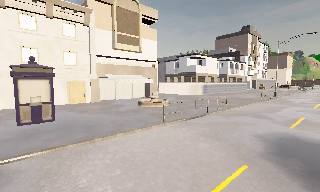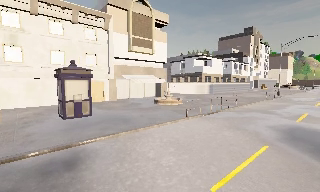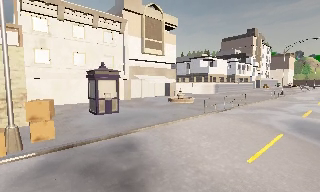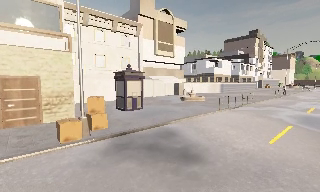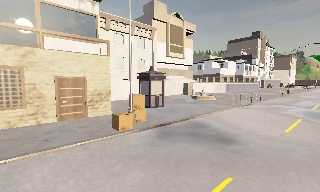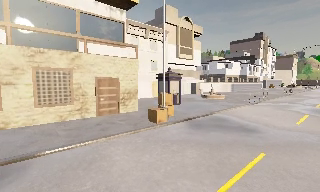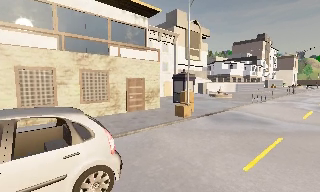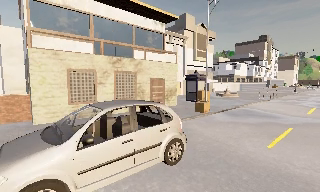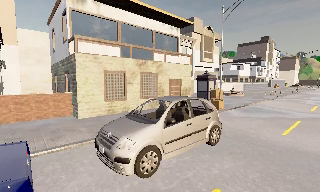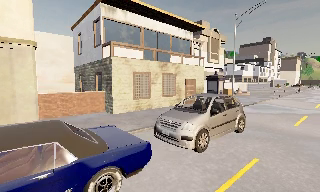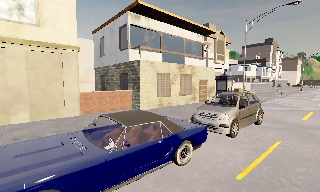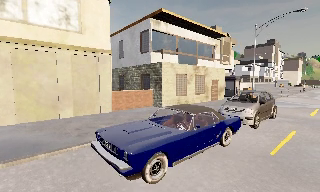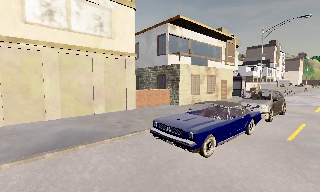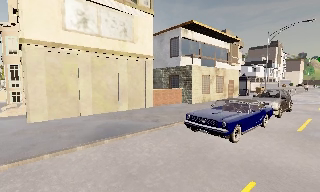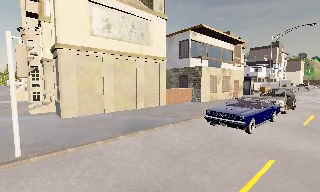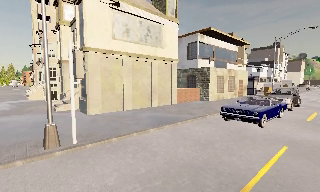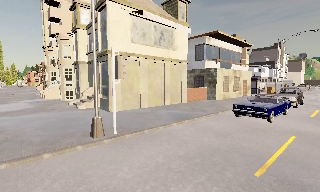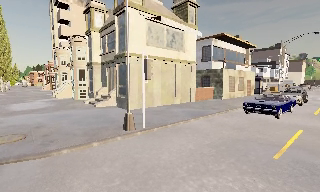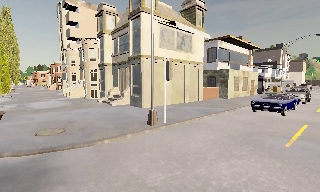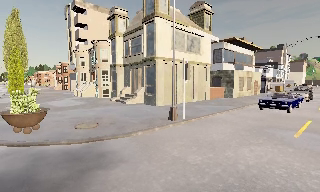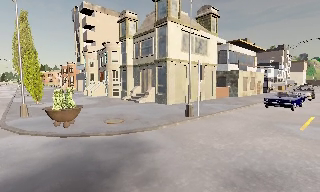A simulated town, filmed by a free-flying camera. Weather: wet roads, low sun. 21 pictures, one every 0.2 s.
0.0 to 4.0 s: The camera travels to its left and backward, about 35 m, so close, fixed things drift to the right.
The film runs backward here.
